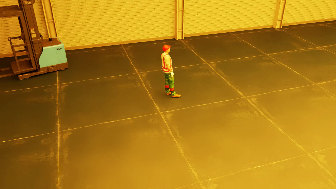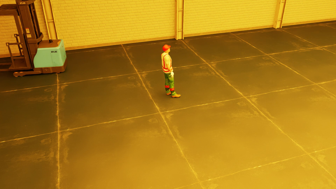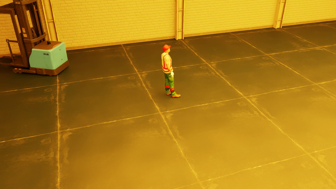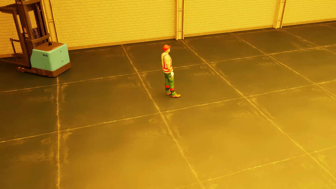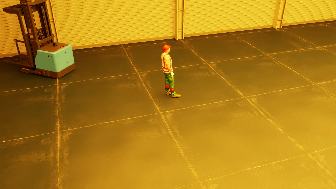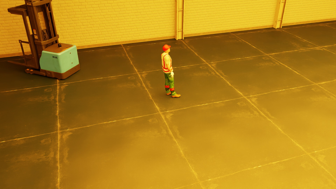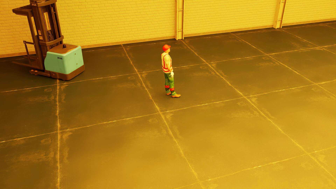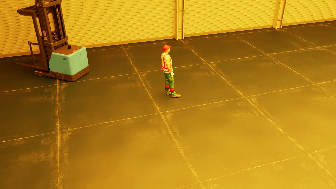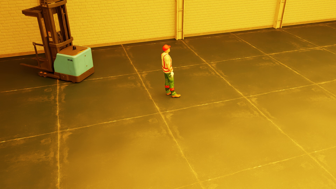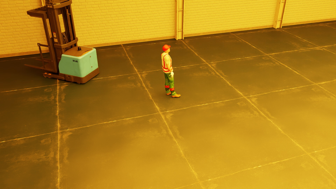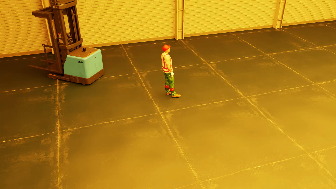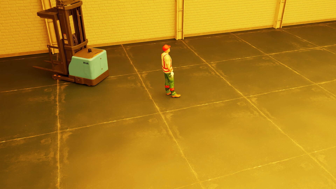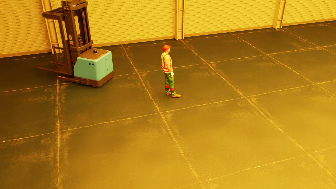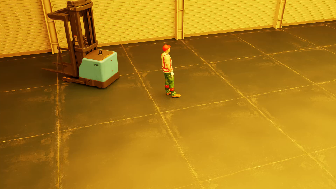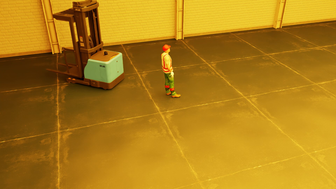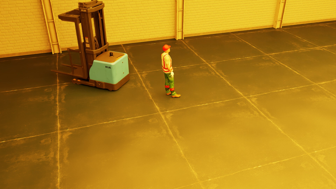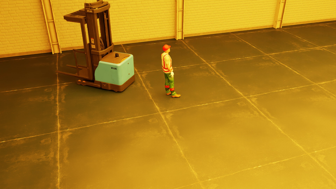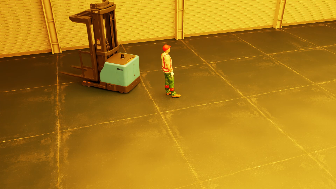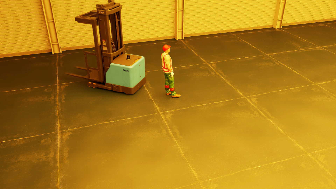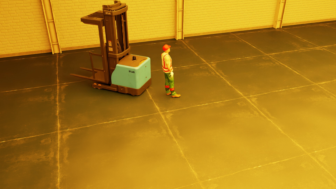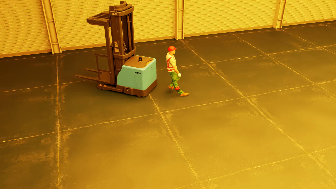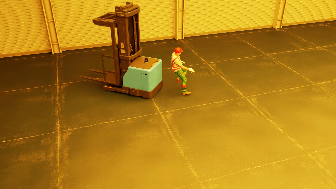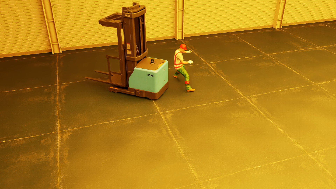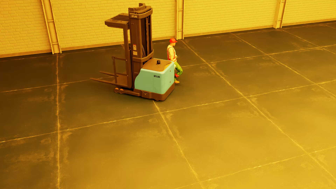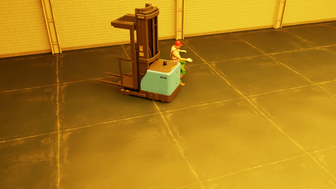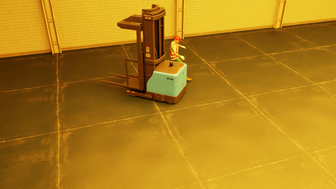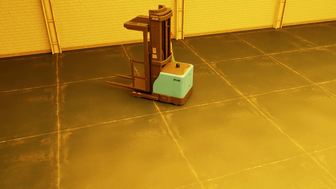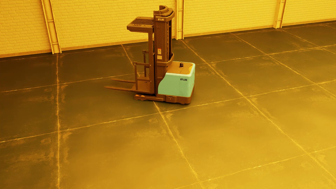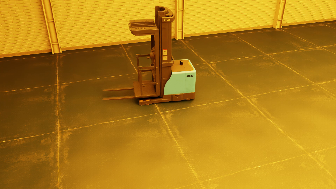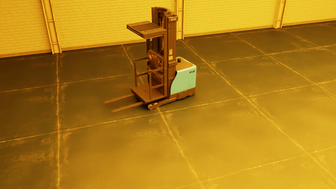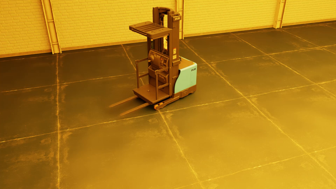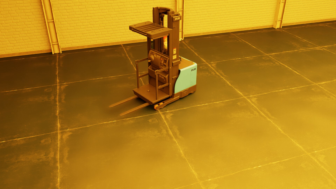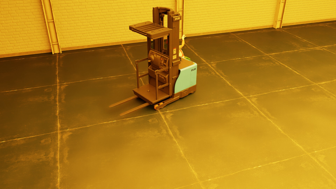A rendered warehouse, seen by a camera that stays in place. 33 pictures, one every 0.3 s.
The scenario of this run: Near miss between a forklift and a person.
